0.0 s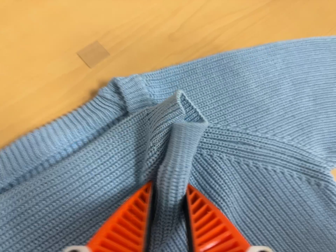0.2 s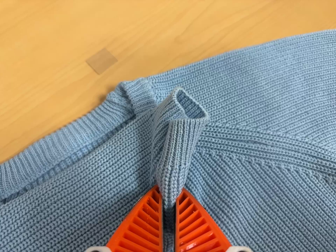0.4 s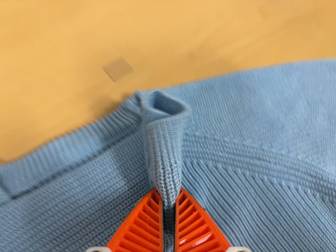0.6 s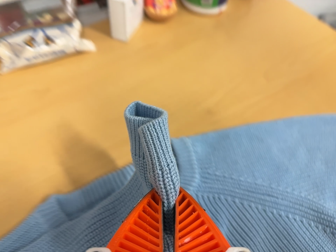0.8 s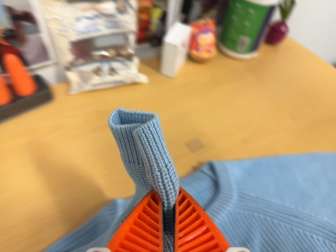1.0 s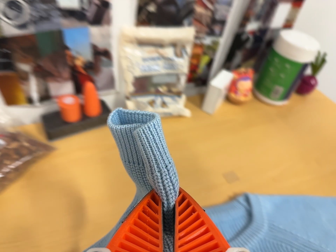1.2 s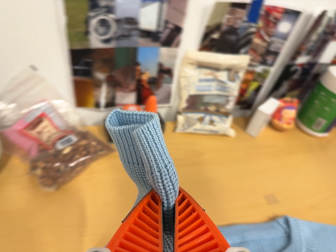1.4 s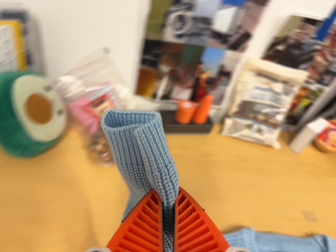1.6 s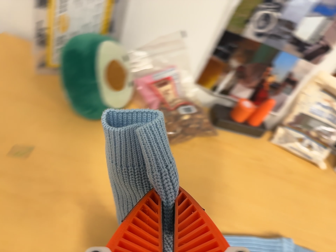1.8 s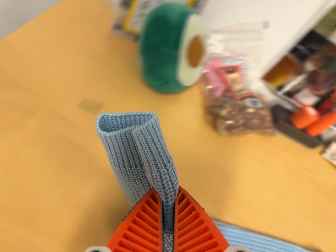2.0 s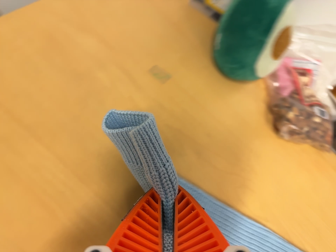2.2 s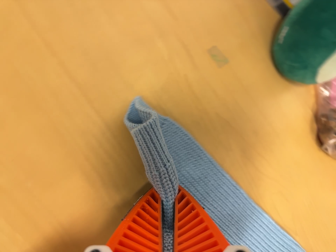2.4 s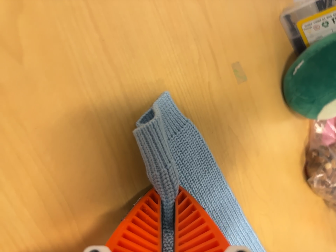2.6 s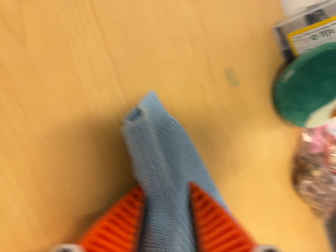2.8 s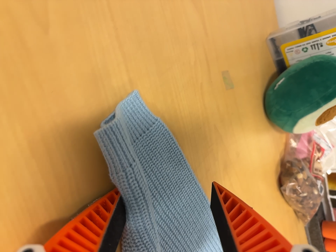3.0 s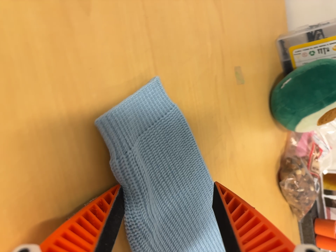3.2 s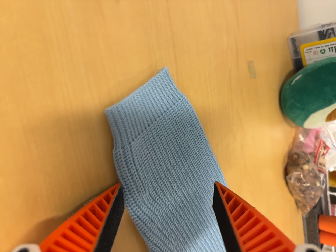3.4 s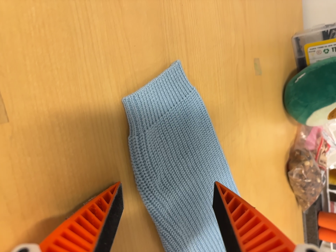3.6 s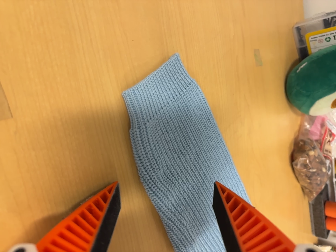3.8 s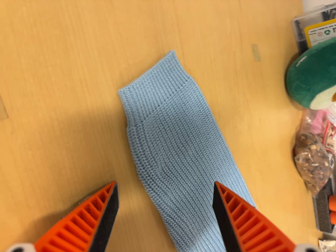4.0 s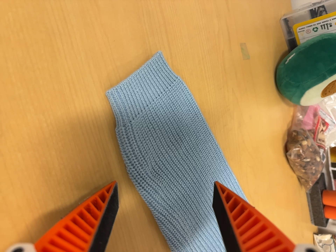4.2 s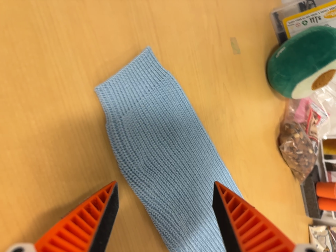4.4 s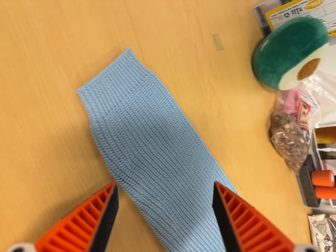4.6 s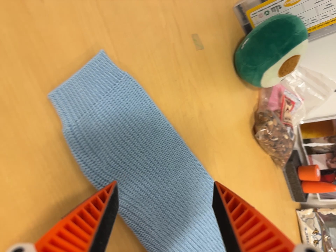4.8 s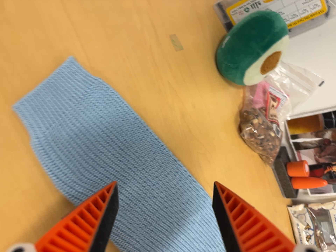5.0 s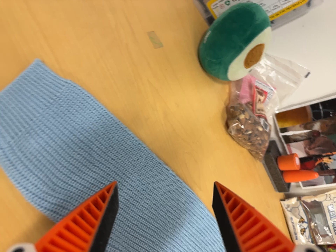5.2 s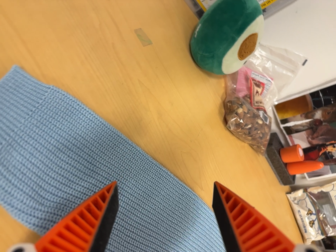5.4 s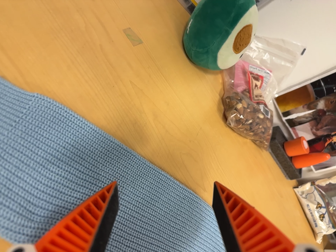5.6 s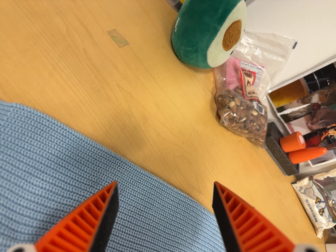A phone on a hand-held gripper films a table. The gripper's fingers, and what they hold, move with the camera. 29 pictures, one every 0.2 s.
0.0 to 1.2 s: The camera pans to its left by about 15 degrees. It travels backward and to its left, about 32 cm. Its aim tips toward the top of its view by about 30 degrees, and the scene shifts downward. It rolls about its line of sight by about 25 degrees, and the scene rotates clockwise.
1.2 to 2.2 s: The camera pans to its left by about 20 degrees. It travels to its left, about 34 cm, so close, fixed things drift to the right. Its aim tips toward the bottom of its view by about 10 degrees, and the scene shifts upward. It rolls about its line of sight by about 60 degrees, and the scene rotates clockwise.
2.2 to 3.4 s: The camera pans to its right by about 10 degrees. It travels to its left, toward the bottom of its view and backward, about 14 cm. It rolls about its line of sight by about 25 degrees, and the scene rotates clockwise.
3.4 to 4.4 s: The camera travels to its right, about 5 cm, so close, fixed things drift to the left. It rolls about its line of sight by about 10 degrees, and the scene rotates counterclockwise.
4.4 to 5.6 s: The camera travels to its right and forward, about 12 cm, so close, fixed things drift to the left. It rolls about its line of sight by about 20 degrees, and the scene rotates counterclockwise.
The film runs backward here.
